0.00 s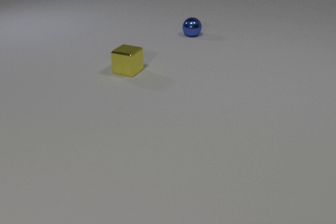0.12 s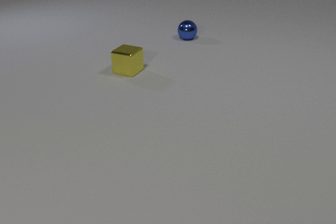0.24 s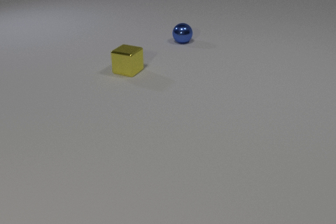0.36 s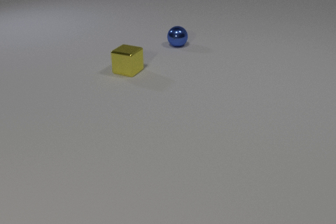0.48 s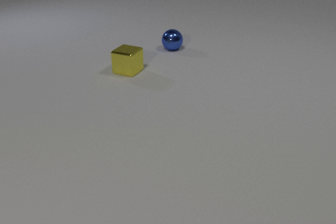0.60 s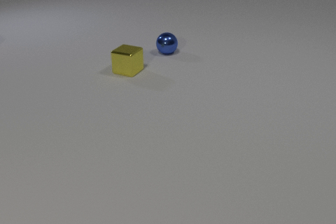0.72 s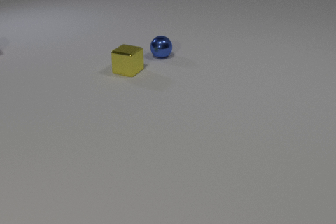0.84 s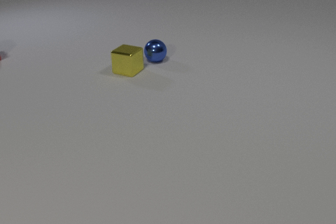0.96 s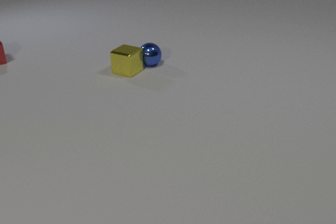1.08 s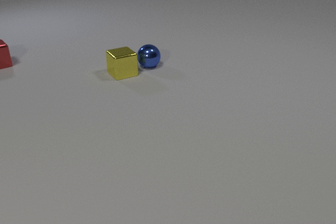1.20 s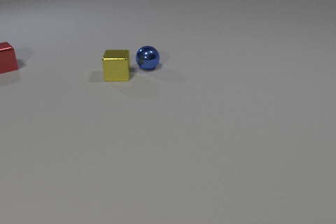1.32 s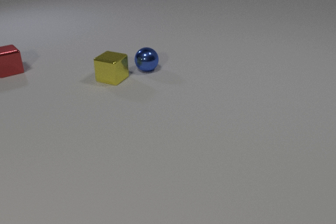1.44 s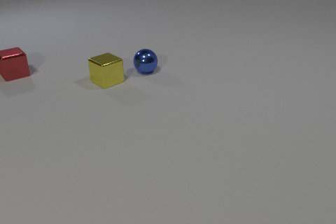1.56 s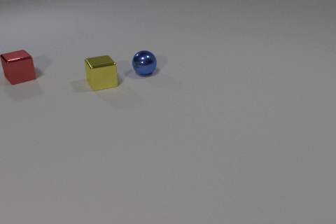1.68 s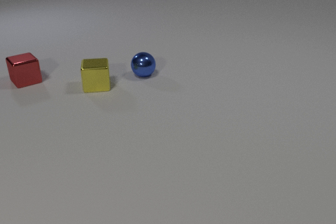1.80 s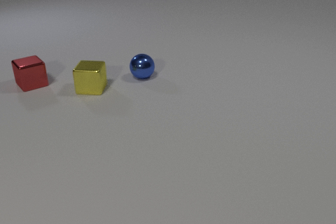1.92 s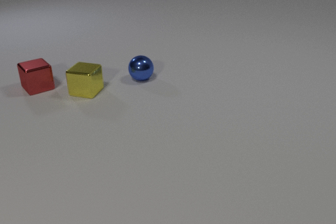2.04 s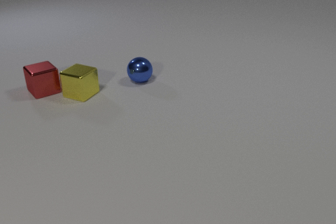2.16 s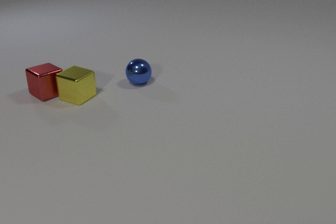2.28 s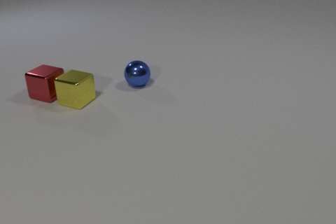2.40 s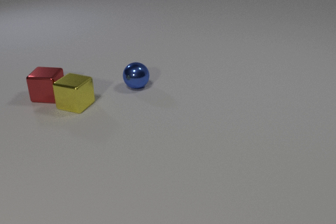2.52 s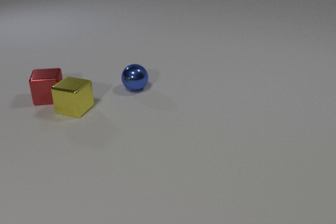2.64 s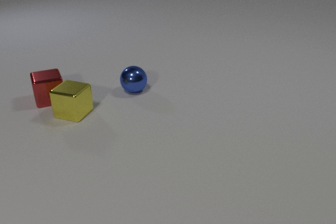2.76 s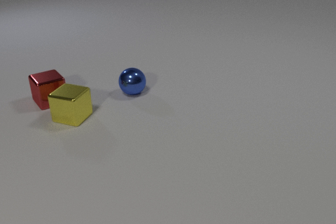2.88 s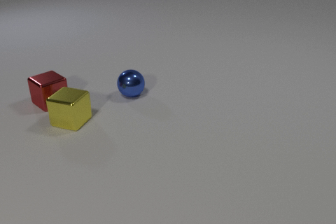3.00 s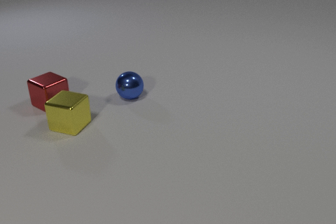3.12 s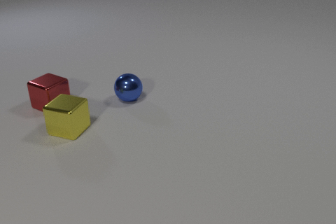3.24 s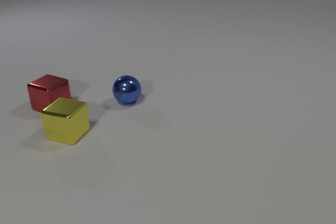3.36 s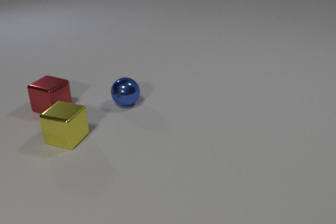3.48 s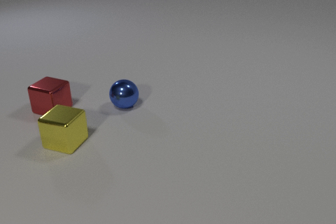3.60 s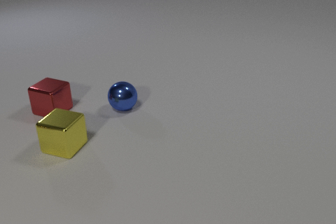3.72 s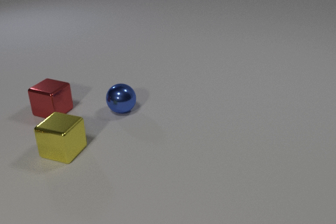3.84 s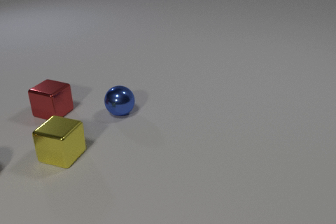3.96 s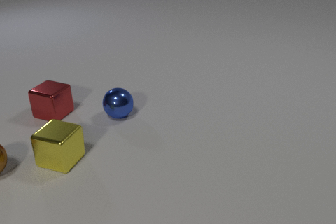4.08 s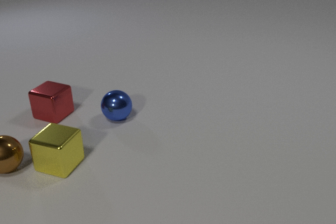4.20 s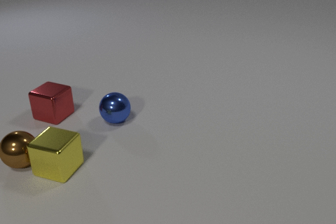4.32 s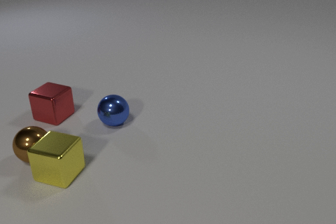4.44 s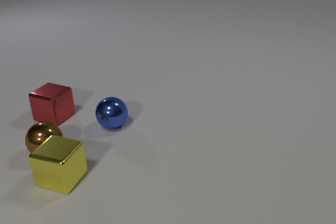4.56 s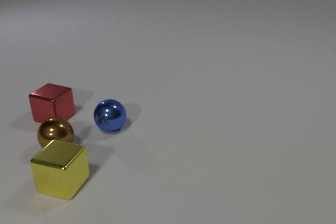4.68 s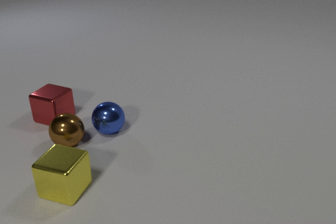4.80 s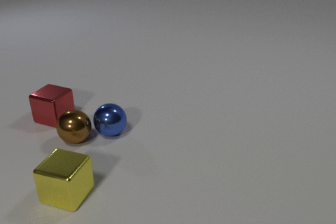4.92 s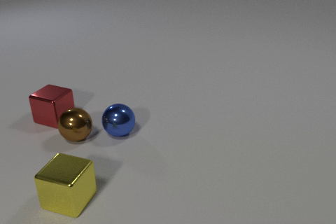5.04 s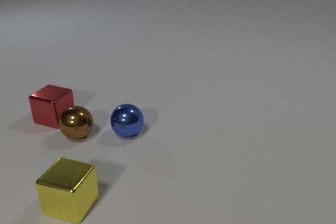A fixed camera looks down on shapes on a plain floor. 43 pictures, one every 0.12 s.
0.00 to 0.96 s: The blue metal sphere rolls toward the camera and to the left. The red metal cube comes in at the left edge, slides toward the camera and to the right. The blue metal sphere and the yellow metal cube collide.
0.96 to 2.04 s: The blue metal sphere rolls toward the camera. The yellow metal cube slides to the left and toward the camera, spins clockwise seen from above by about 180 degrees, its near face sliding to the left. The red metal cube slides toward the camera and to the right.
2.04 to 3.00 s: The blue metal sphere rolls toward the camera. The yellow metal cube slides toward the camera. The red metal cube slides toward the camera, spins counterclockwise seen from above by about 105 degrees, its near face sliding to the right. The yellow metal cube and the red metal cube collide.
3.00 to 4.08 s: The blue metal sphere rolls toward the camera. The yellow metal cube slides toward the camera. The brown metal sphere comes in at the left edge, rolls to the right. The red metal cube slides toward the camera.
4.08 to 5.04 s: The blue metal sphere rolls toward the camera. The yellow metal cube slides toward the camera. The brown metal sphere rolls to the right and away from the camera. The red metal cube slides toward the camera. The yellow metal cube and the brown metal sphere collide. The blue metal sphere and the brown metal sphere collide.
How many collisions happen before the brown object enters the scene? 2.
How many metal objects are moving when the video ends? 4.
How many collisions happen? 4.
